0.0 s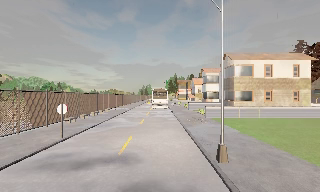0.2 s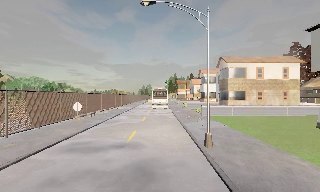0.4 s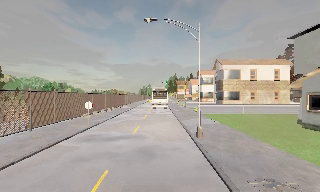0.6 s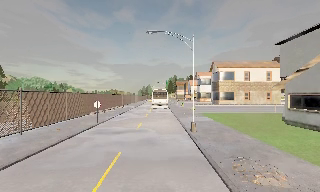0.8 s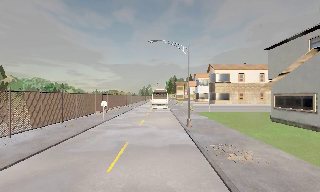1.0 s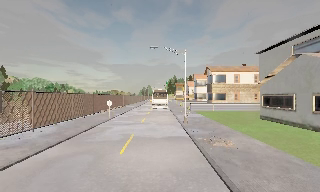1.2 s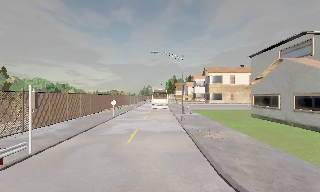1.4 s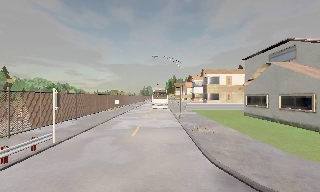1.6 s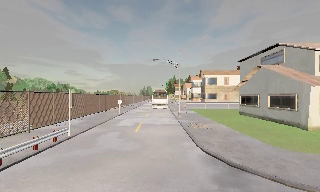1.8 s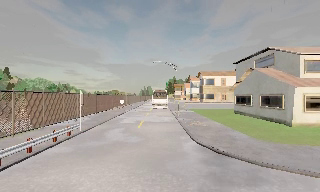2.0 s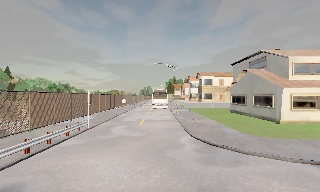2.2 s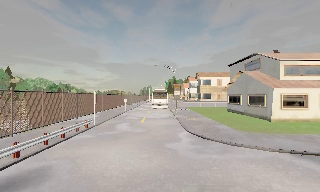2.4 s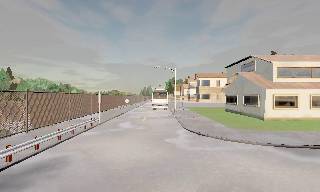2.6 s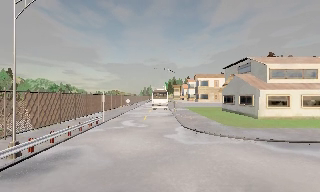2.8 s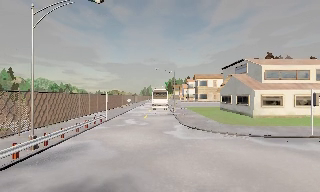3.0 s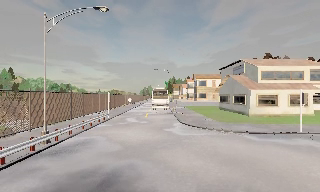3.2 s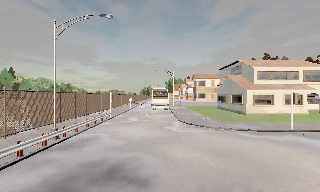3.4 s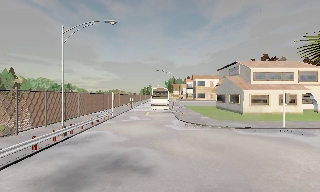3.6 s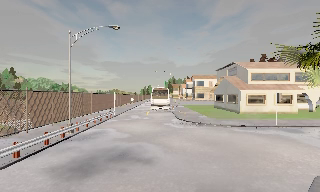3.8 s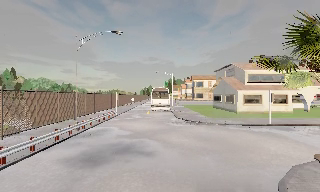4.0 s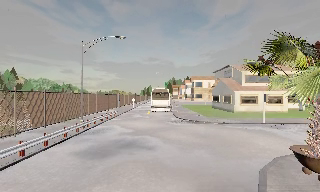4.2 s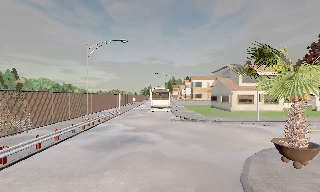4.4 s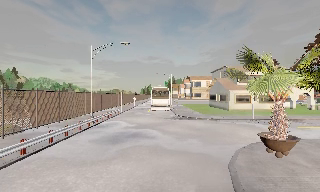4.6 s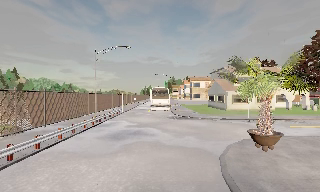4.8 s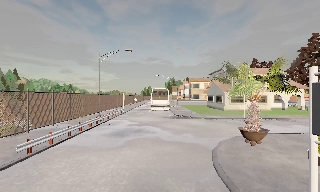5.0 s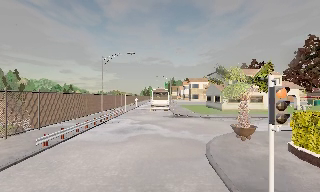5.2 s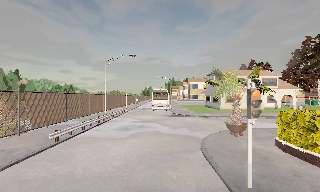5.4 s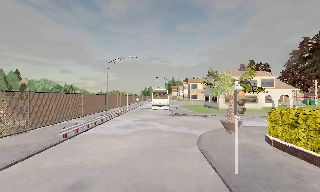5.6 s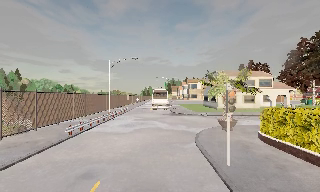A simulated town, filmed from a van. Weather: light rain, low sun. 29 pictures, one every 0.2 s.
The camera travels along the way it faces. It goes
backward.
0.0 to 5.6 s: The camera travels backward, about 35 m, so what stands in front gets smaller. It loses speed.
The film runs backward here.
